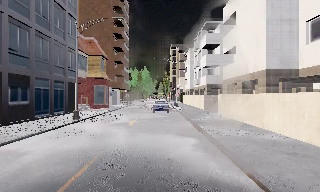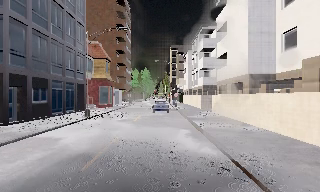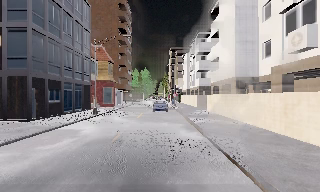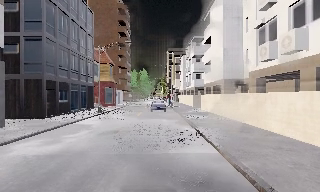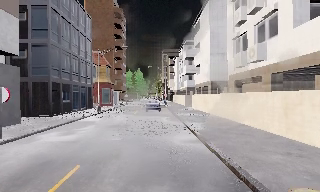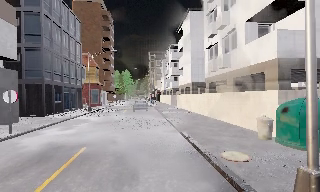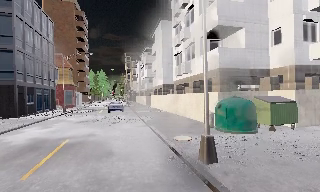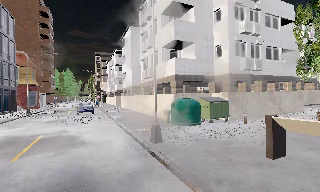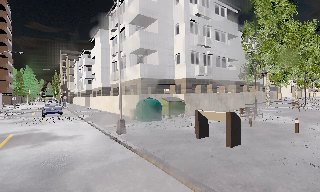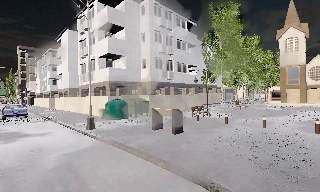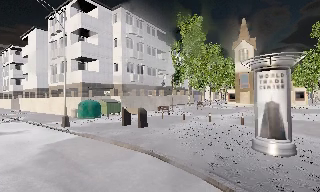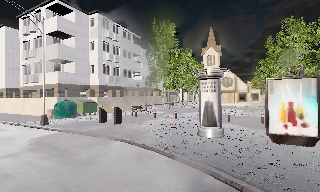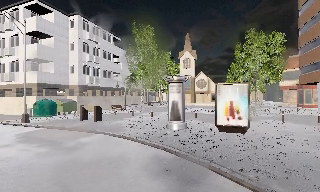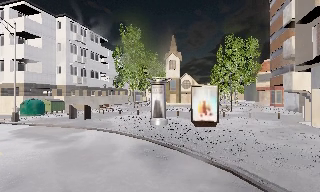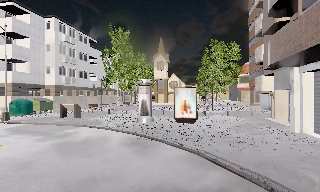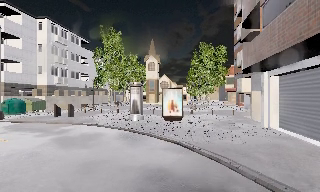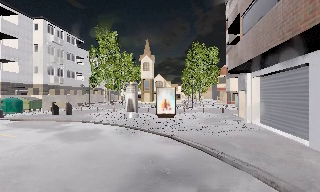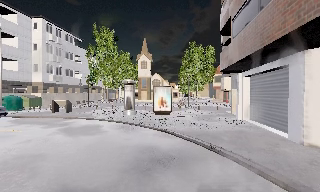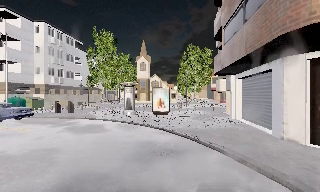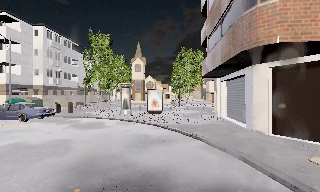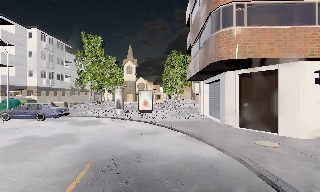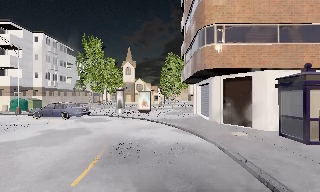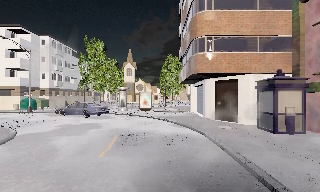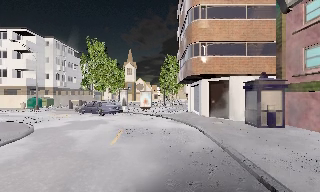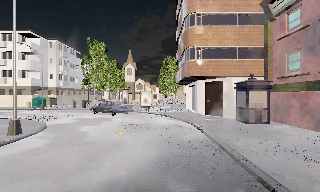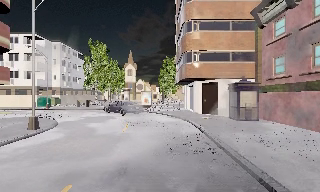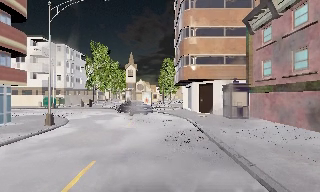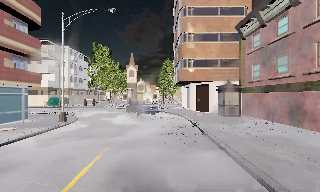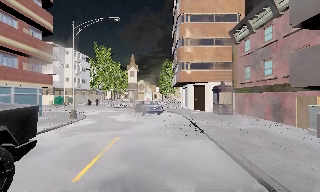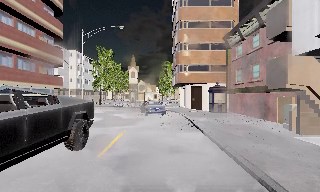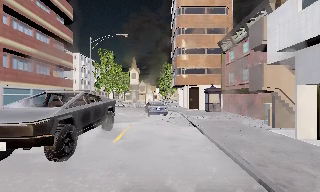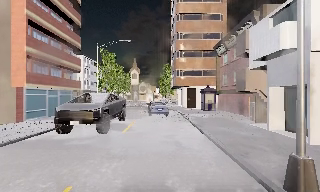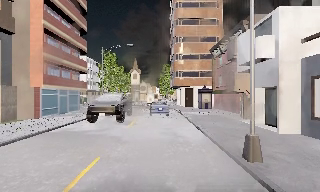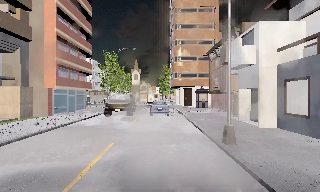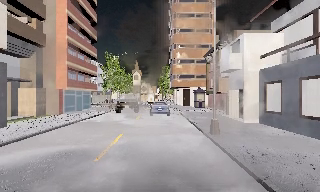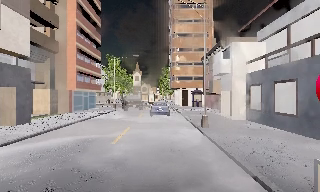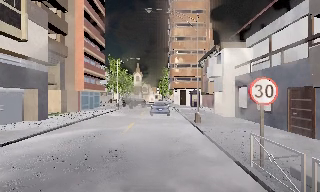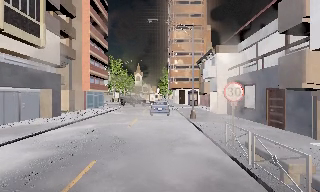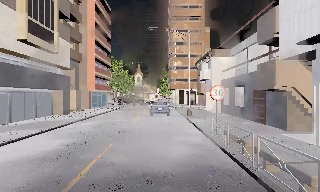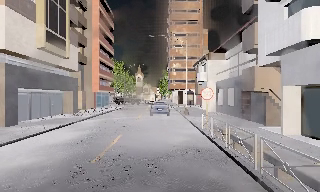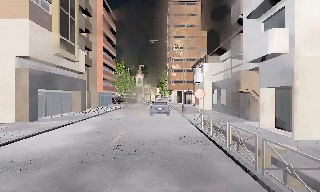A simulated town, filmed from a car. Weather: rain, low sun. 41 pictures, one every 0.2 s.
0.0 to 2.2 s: The scene slides to the left, as the camera pans about 65 degrees to its right. It travels backward, about 20 m.
2.2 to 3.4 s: The scene slides to the left, as the camera pans about 20 degrees to its right. It travels backward, about 7 m, so what stands in front gets smaller. It loses speed.
3.4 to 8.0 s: The camera travels backward, about 35 m, so what stands in front gets smaller.
The film runs backward here.
